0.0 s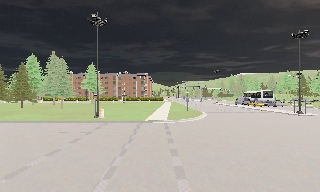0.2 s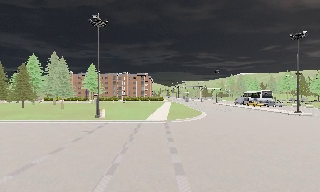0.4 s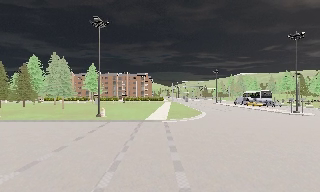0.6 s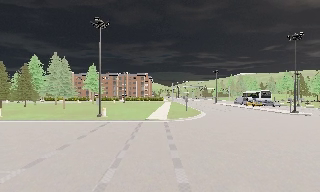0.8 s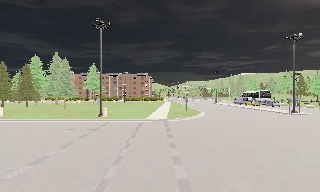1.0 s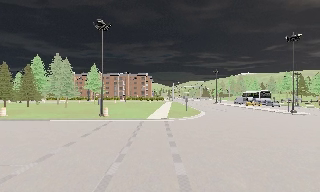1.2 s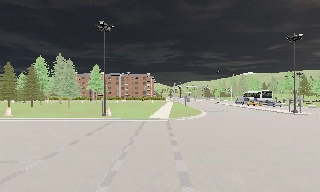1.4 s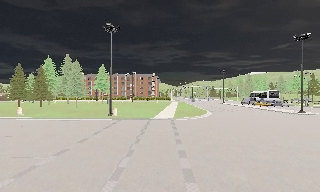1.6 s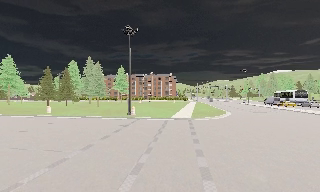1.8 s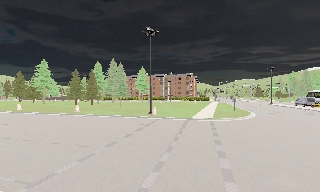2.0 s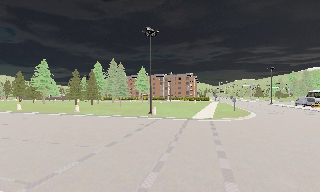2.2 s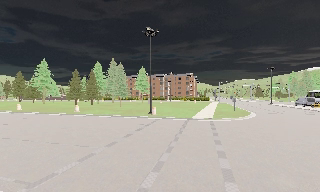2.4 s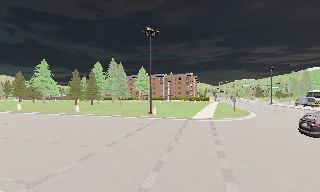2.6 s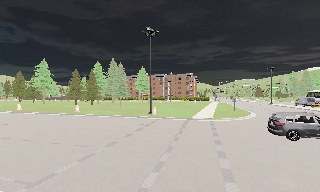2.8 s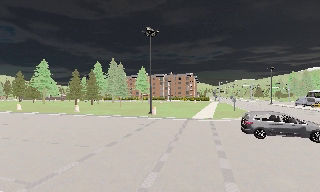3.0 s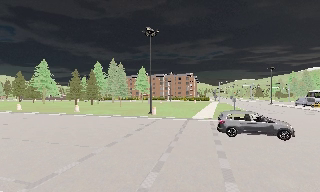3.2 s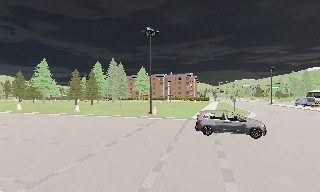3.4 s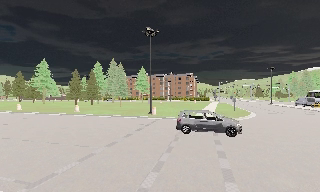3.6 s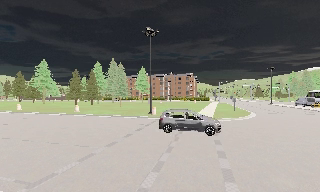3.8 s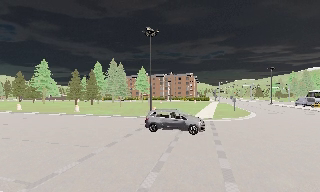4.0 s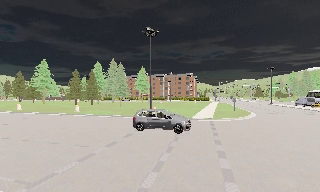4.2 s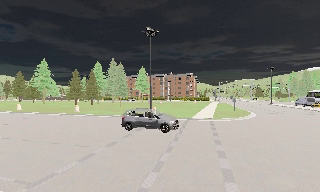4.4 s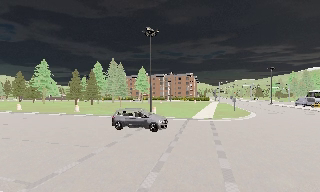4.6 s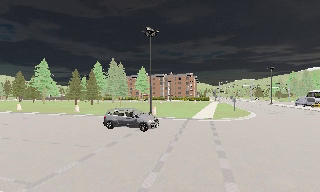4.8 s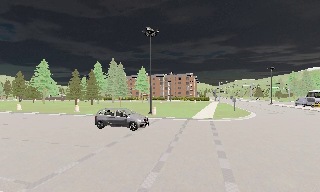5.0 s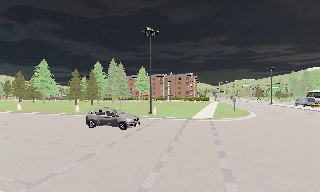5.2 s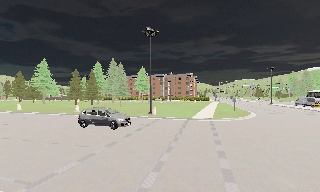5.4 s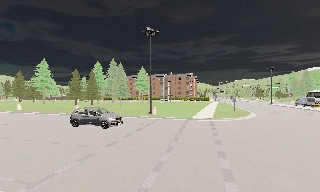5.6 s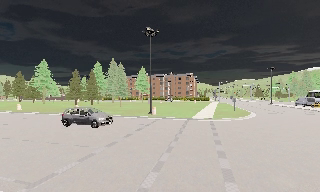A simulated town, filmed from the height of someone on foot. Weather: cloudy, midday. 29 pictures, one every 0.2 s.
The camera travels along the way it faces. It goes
backward.
0.0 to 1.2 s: The camera travels backward, about 1.5 m, so what stands in front gets smaller.
1.2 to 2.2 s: The camera pans to its left, which is counterclockwise from overhead, by about 15 degrees. It travels backward, about 0.5 m, so what stands in front gets smaller. It loses speed.
2.2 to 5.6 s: The camera keeps its place and its aim.
The film runs backward here.
